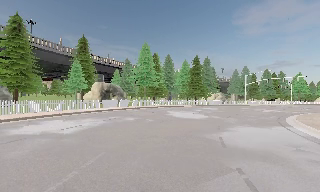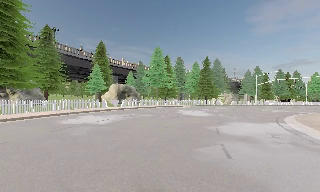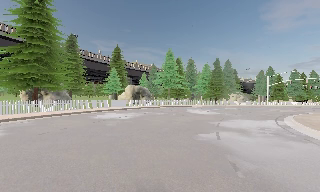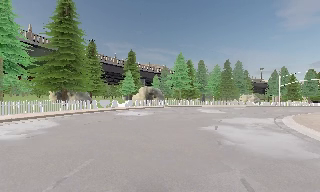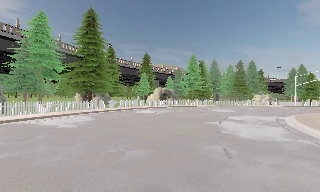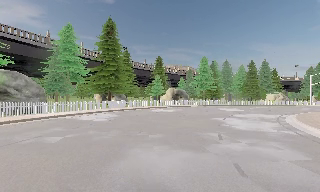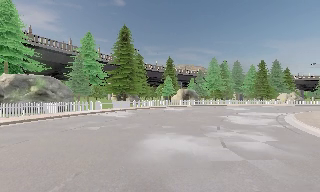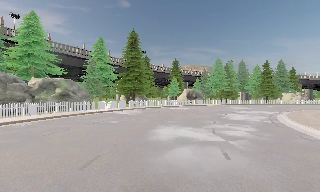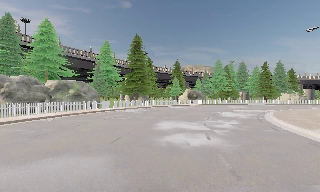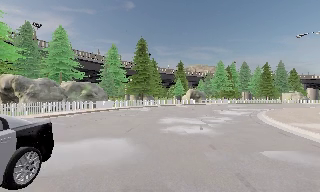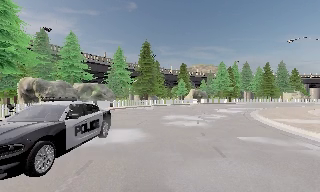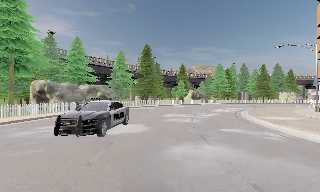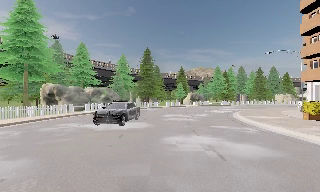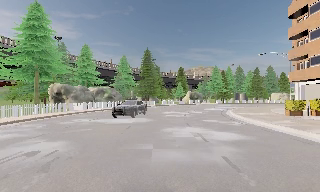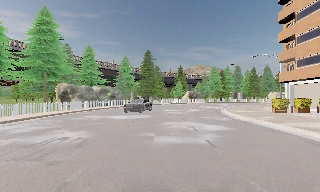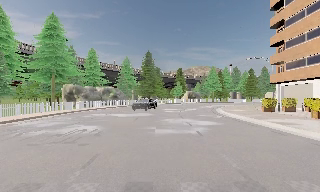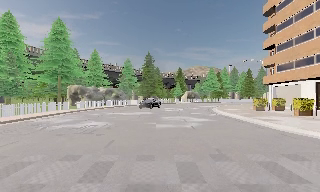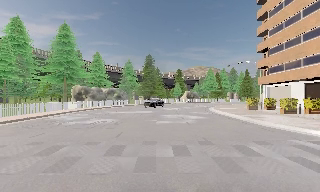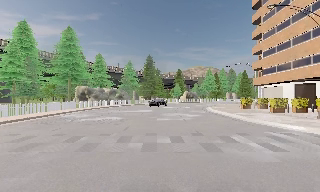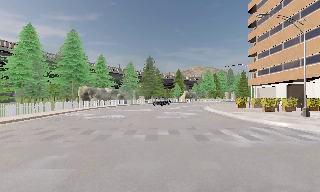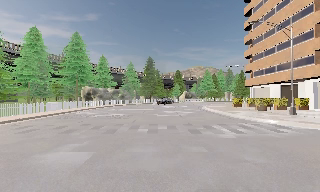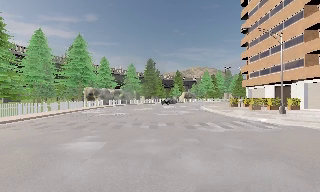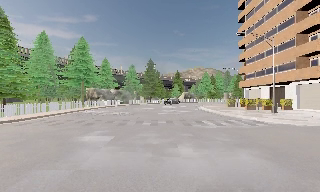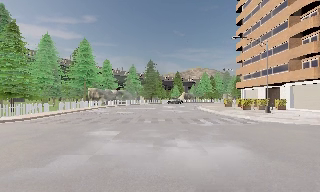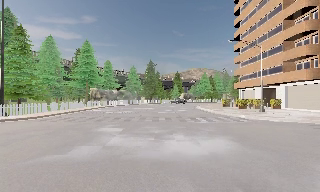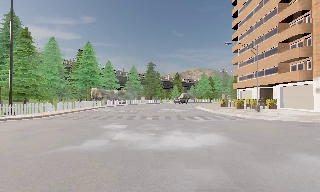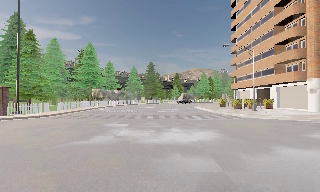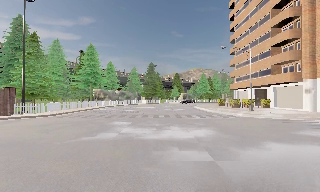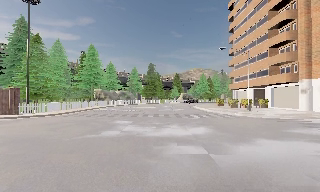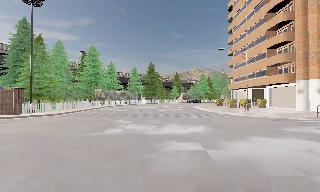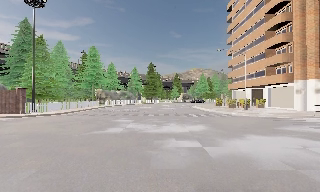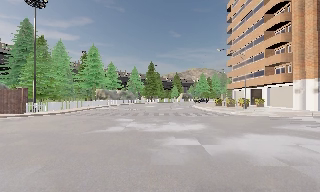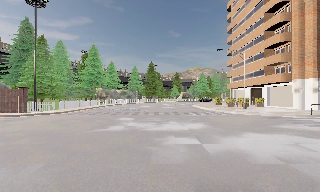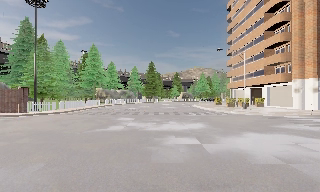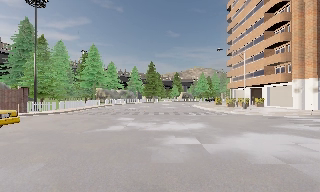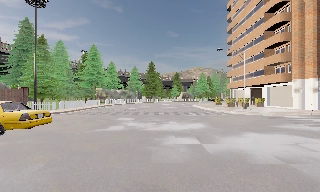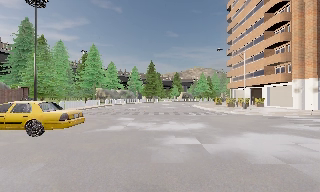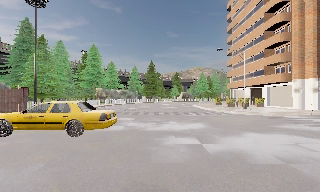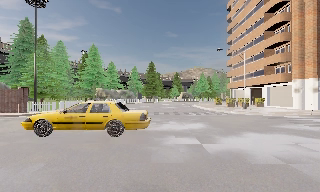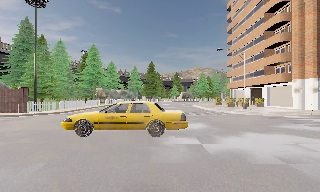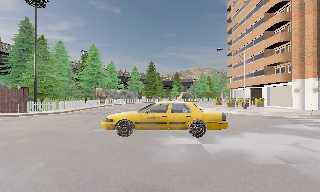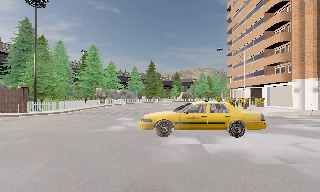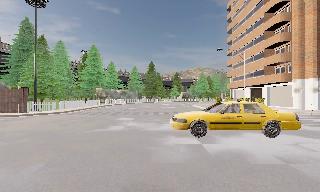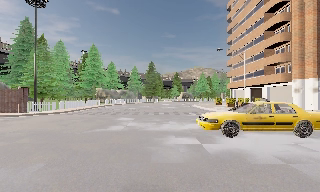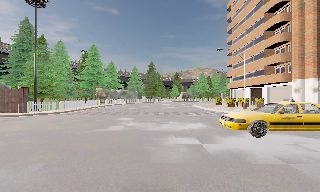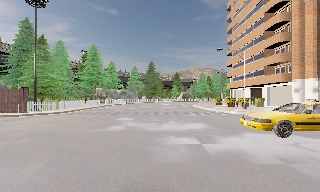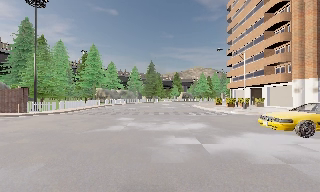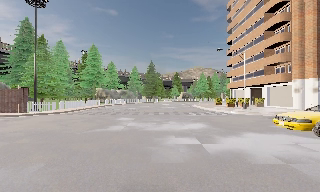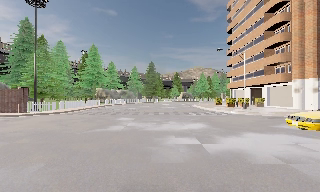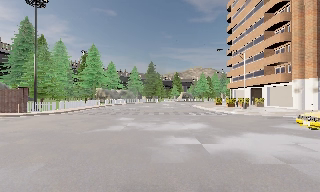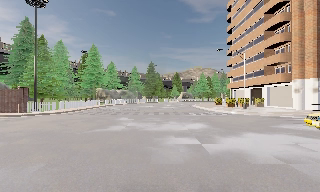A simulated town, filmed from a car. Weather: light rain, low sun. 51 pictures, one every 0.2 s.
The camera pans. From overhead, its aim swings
counterclockwise.
The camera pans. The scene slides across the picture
to the right.
0.0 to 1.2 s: The scene slides to the right, as the camera pans about 25 degrees to its left. It travels backward, about 13 m, so what stands in front gets smaller.
1.2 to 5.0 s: The camera travels backward, about 25 m, so what stands in front gets smaller. It loses speed.
5.0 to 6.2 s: The camera travels backward, about 2.5 m, so what stands in front gets smaller. It loses speed.
6.2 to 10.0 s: The camera keeps its place and its aim.
The film runs backward here.
